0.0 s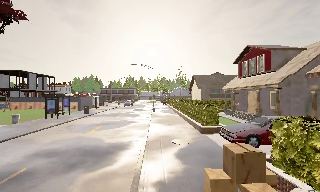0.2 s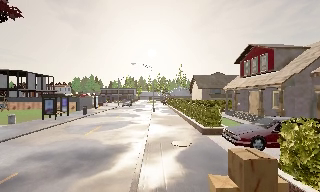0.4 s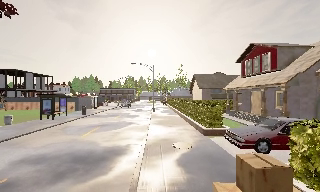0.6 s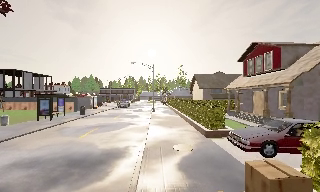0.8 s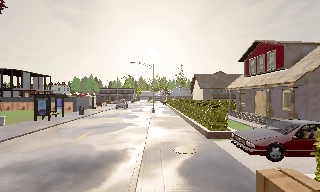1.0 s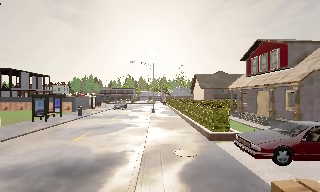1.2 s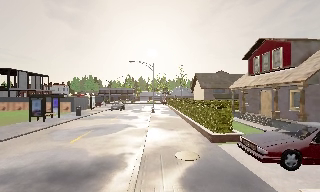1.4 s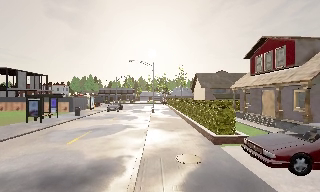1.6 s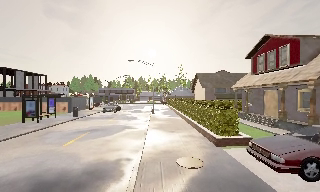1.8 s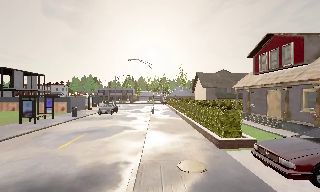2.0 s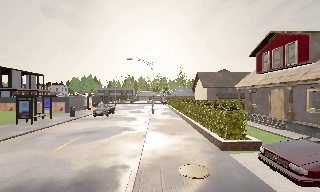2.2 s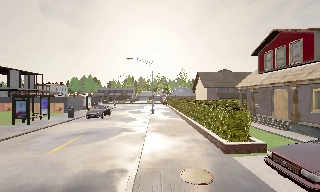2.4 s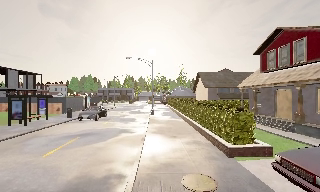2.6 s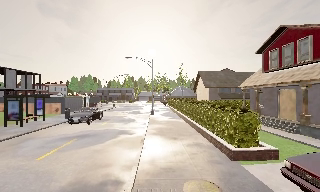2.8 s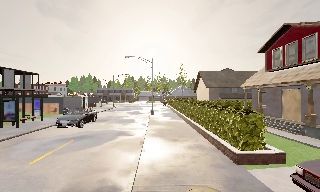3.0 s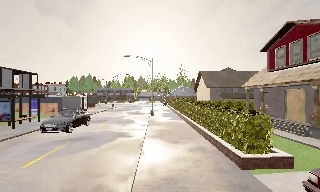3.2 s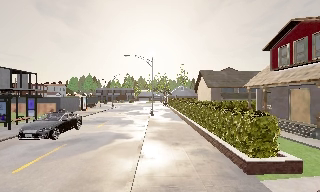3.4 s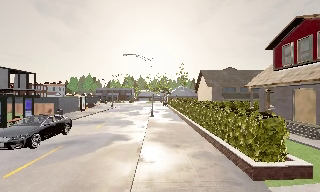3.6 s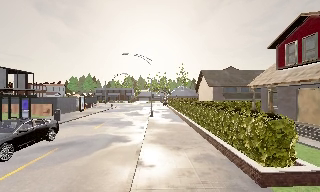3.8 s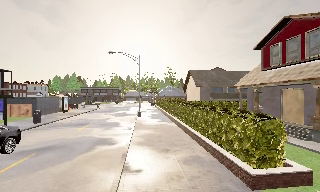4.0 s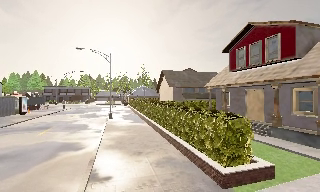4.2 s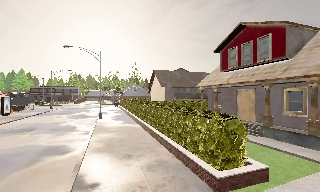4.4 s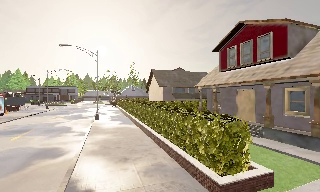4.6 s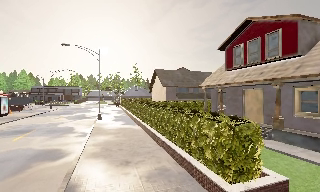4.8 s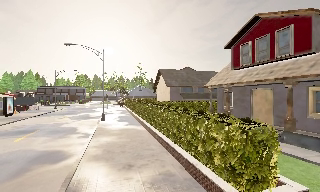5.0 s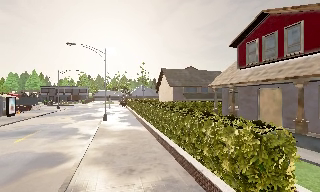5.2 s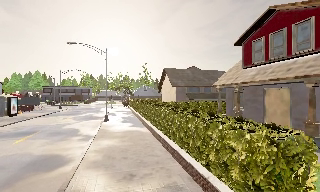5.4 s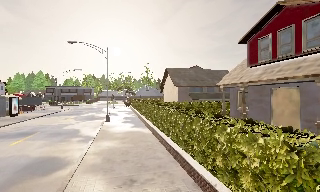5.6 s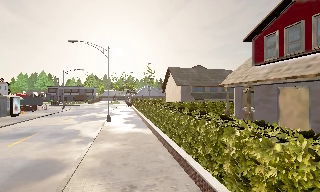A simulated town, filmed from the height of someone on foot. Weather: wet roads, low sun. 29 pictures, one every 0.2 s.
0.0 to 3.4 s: The camera travels forward, about 6 m, so what stands in front looms larger.
3.4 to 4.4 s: The camera swings to its right by about 15 degrees, and the scene slides to the left. It travels forward, about 1.5 m, so what stands in front looms larger.
4.4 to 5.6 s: The camera travels forward, about 2 m, so what stands in front looms larger.
The film runs forward here.
